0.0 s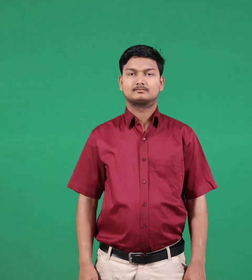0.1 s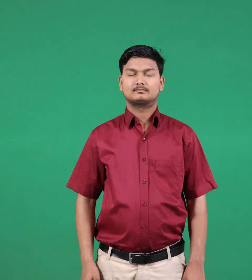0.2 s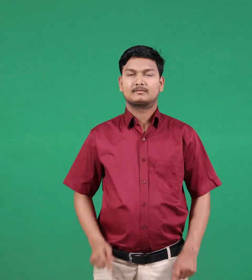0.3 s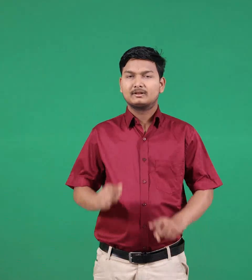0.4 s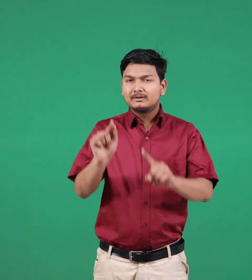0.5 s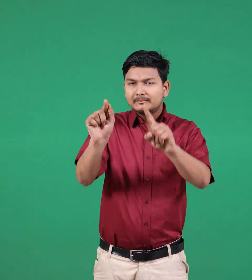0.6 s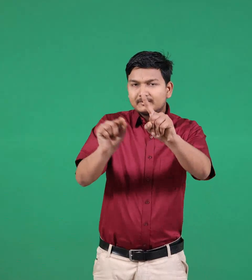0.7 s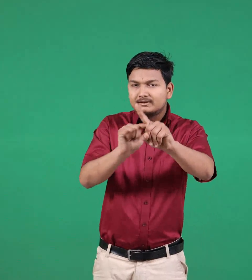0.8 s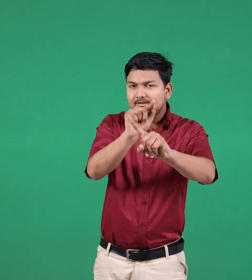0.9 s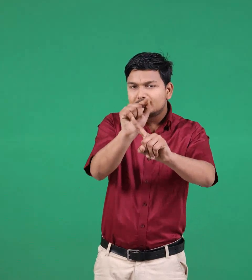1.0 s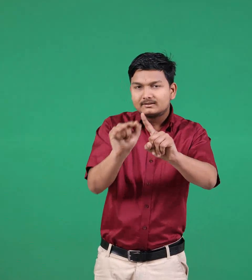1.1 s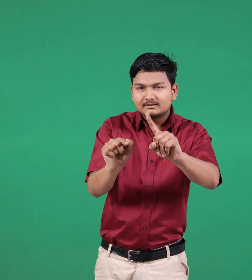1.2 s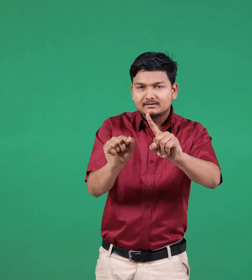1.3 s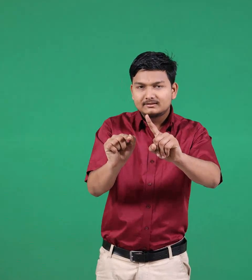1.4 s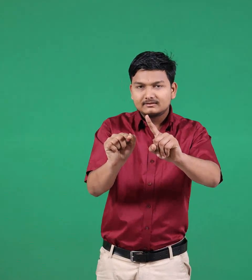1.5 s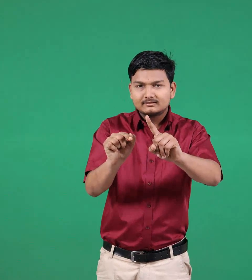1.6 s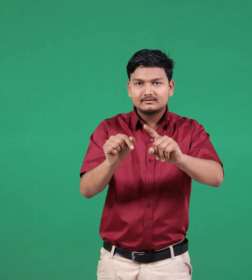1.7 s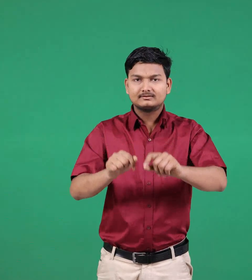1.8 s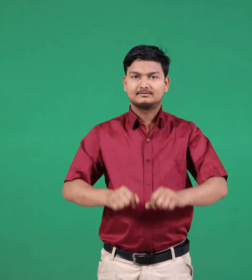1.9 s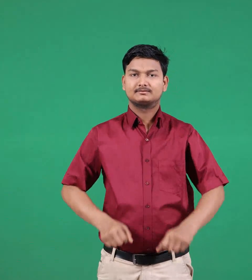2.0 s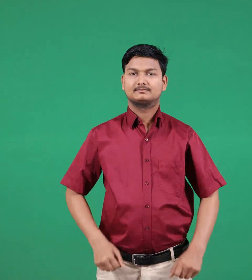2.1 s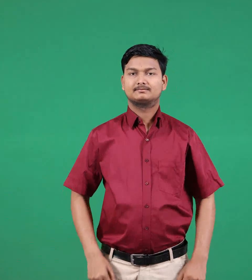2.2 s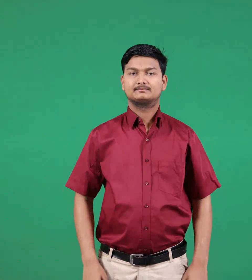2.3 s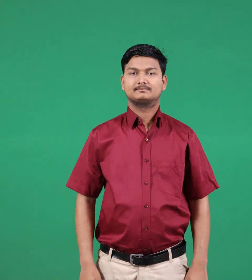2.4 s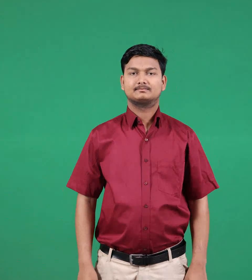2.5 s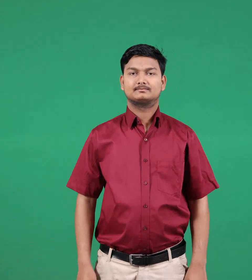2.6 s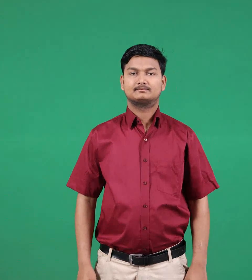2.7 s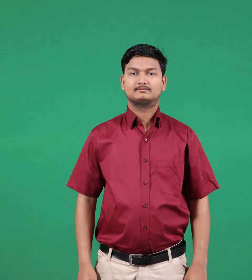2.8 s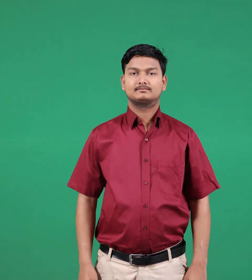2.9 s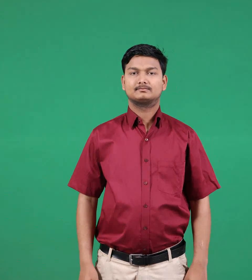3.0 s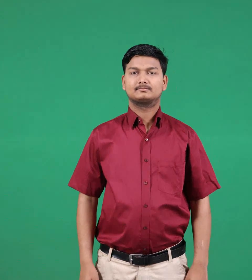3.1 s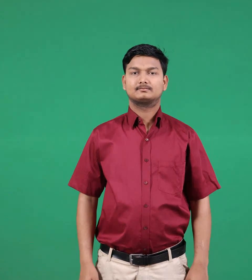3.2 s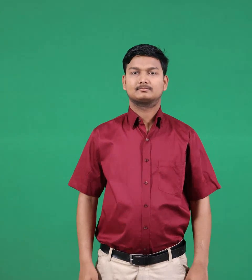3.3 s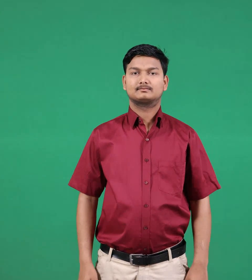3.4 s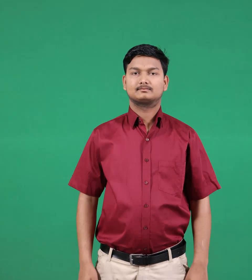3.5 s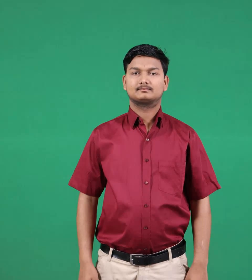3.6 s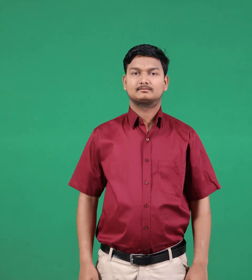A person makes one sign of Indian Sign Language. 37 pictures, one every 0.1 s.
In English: average
